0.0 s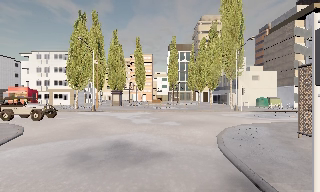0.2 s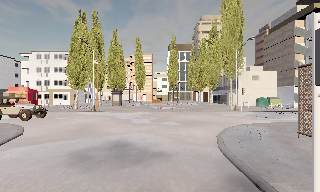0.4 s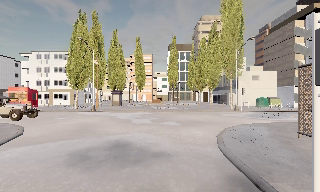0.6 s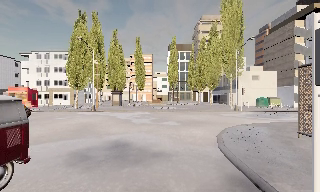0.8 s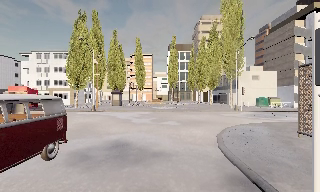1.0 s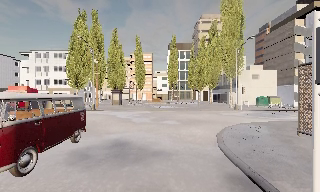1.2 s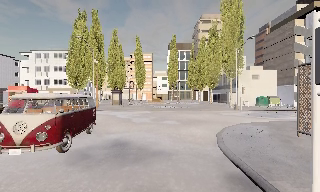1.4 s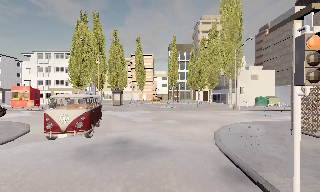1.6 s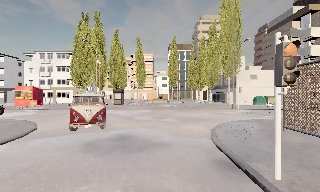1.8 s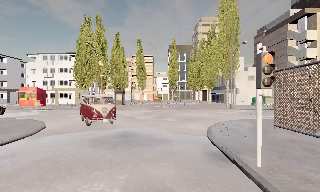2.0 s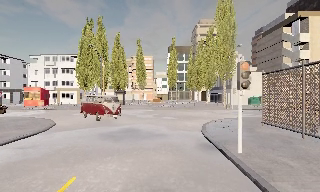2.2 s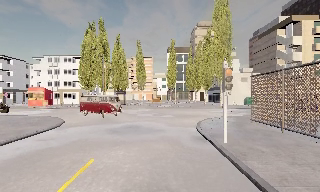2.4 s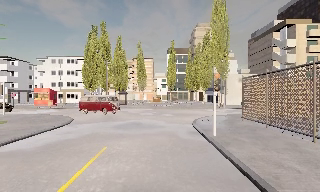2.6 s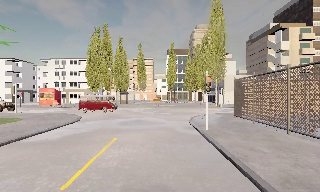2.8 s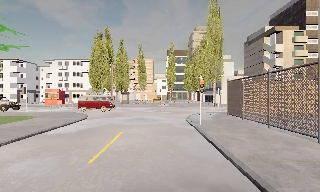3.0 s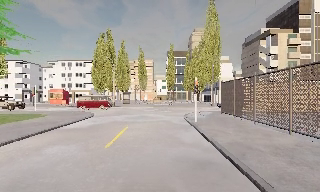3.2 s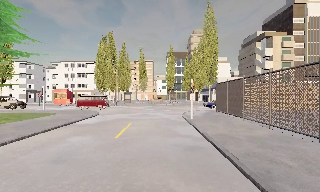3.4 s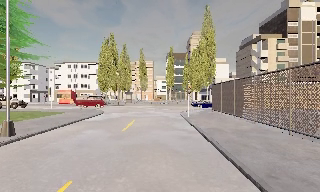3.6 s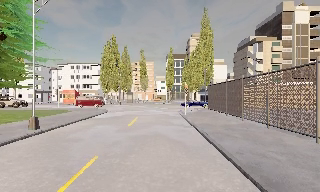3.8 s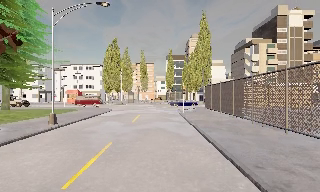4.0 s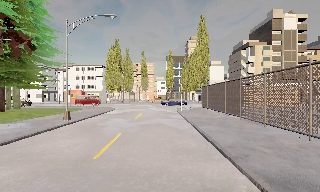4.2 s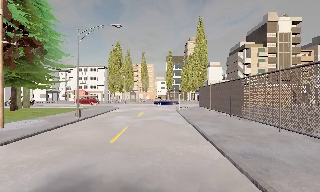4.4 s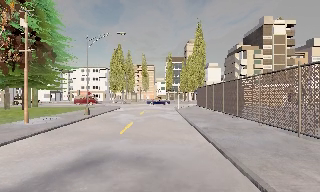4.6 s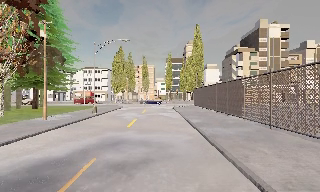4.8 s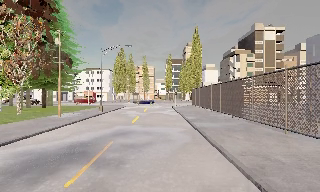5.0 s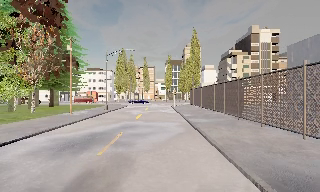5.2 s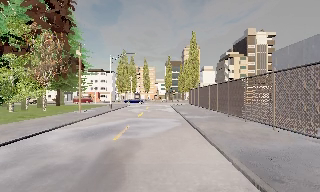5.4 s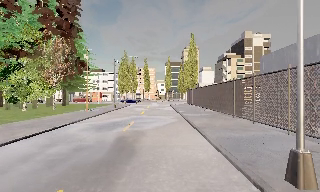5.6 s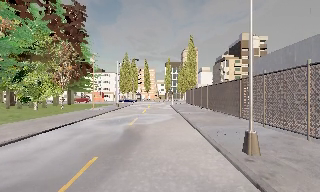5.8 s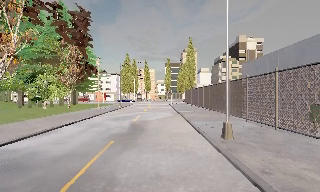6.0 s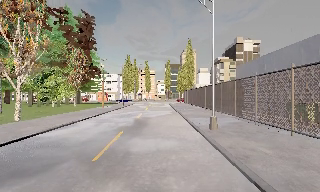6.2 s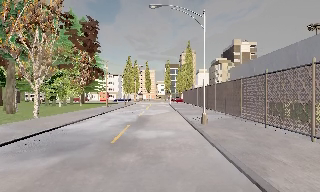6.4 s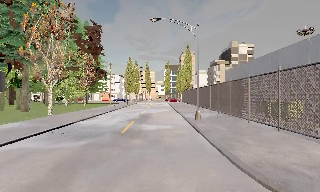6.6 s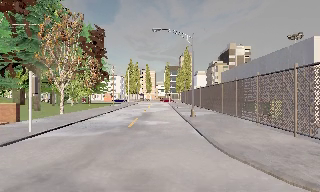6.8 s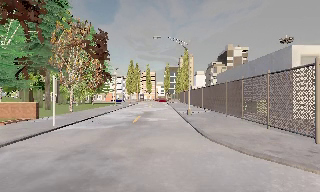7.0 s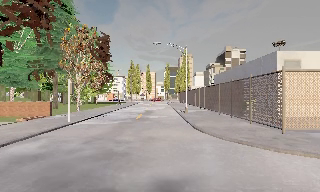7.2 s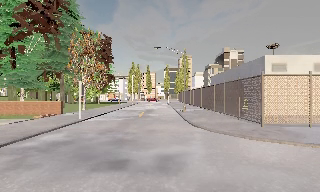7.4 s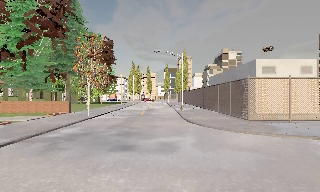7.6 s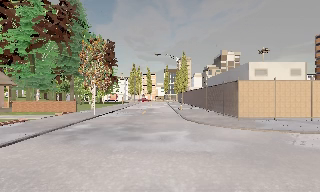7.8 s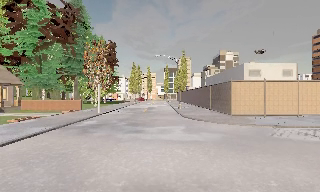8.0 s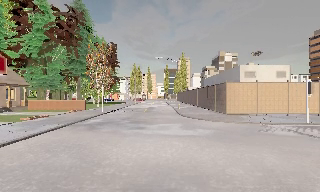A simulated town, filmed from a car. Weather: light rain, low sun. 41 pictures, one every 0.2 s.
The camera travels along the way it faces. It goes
backward.
0.0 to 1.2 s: The camera keeps its place and its aim.
1.2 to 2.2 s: The camera travels backward, about 3.5 m, so what stands in front gets smaller. It gains speed.
2.2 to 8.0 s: The camera travels backward, about 45 m, so what stands in front gets smaller.
The film runs backward here.
